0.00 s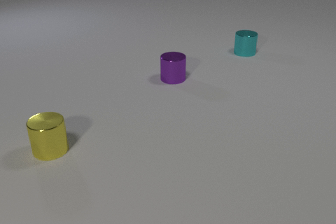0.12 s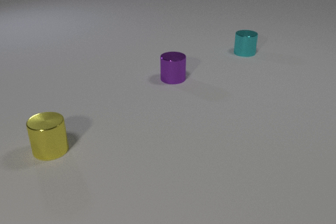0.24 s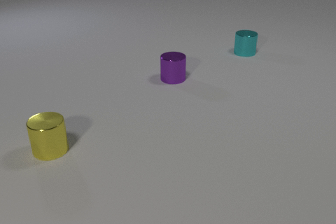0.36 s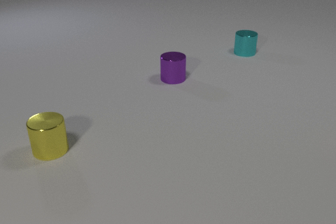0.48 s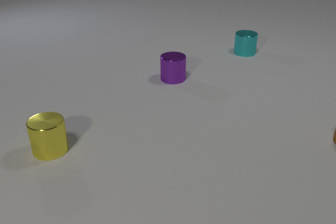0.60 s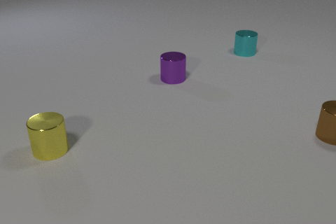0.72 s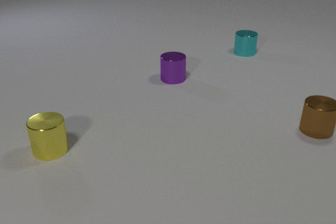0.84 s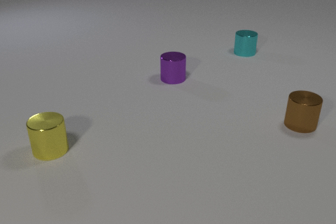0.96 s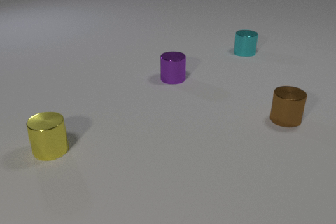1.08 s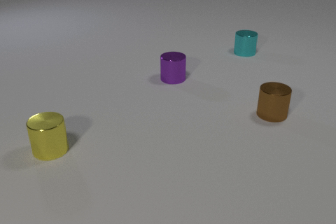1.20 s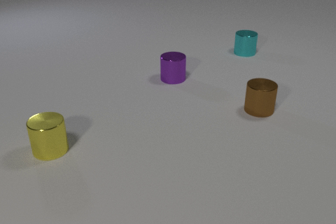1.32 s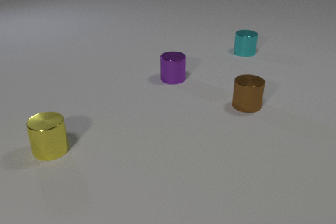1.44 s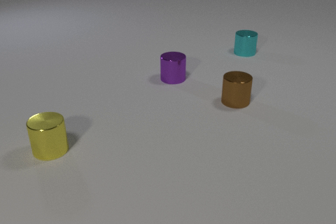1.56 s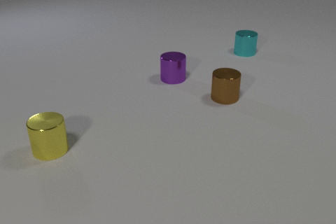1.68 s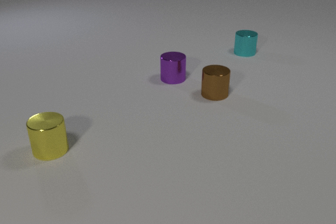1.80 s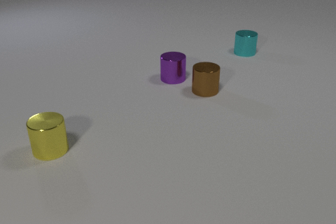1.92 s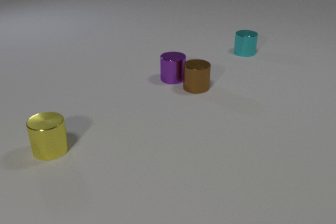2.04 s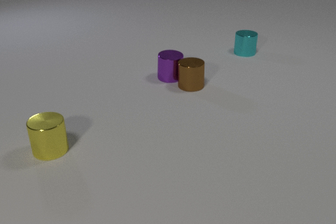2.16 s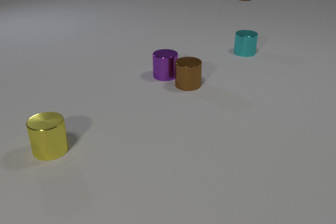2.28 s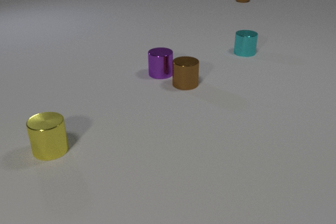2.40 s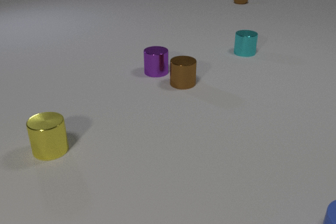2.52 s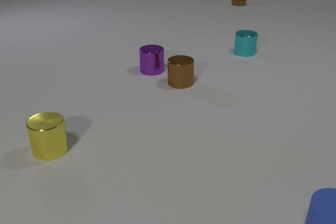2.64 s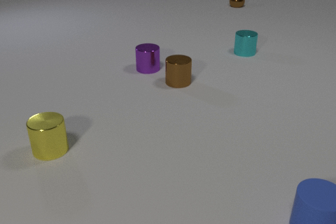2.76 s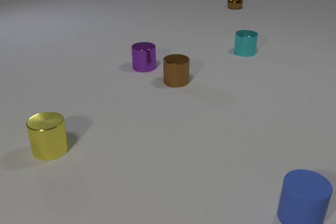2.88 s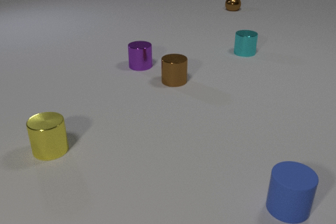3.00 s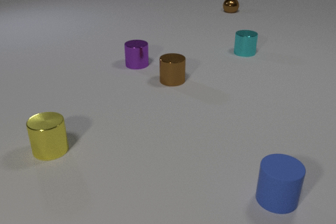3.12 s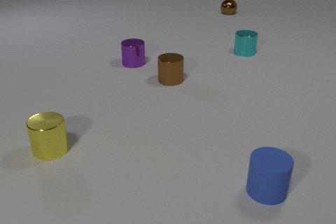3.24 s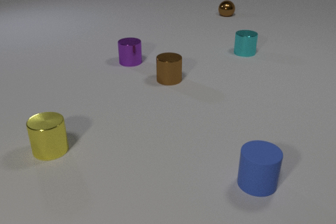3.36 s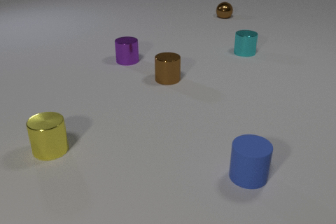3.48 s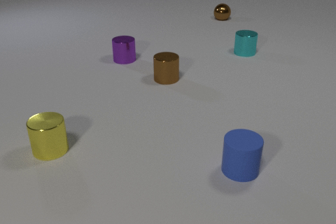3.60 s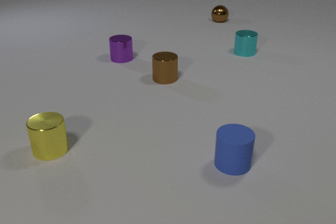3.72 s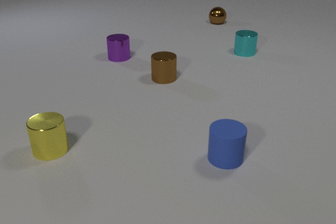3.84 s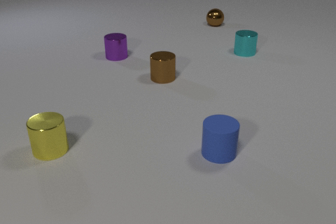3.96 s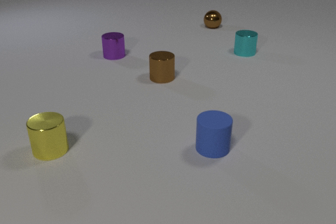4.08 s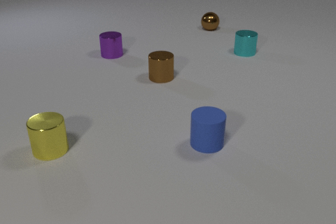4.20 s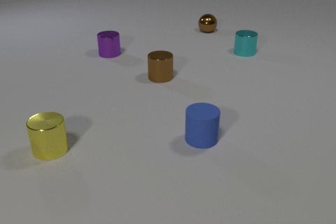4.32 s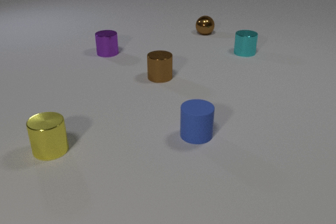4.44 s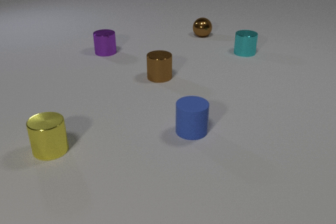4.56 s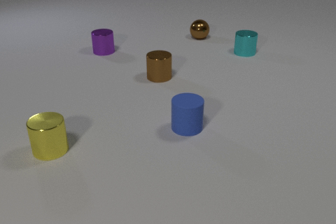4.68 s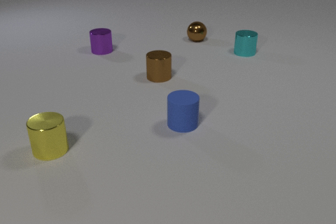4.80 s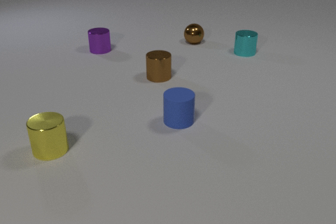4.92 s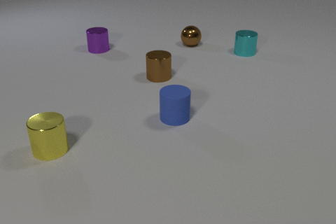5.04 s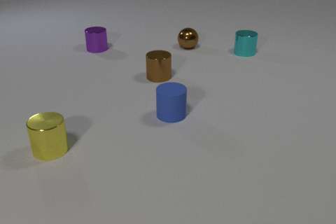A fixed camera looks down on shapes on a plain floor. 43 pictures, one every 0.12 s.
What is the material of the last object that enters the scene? rubber.
What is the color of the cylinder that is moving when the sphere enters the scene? brown.
How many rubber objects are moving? 1.
0.00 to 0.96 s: The brown metal cylinder comes in at the right edge, slides to the left.
0.96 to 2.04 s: The brown metal cylinder slides to the left and away from the camera. The brown metal sphere comes in at the top edge, rolls toward the camera. The brown metal cylinder and the purple metal cylinder collide.
2.04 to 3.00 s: The brown metal cylinder slides to the left and away from the camera. The purple metal cylinder slides away from the camera and to the left. The brown metal sphere rolls toward the camera. The blue rubber cylinder comes in at the bottom edge, slides to the left and away from the camera.
3.00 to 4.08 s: The brown metal cylinder slides to the left and away from the camera. The purple metal cylinder slides away from the camera and to the left. The brown metal sphere rolls toward the camera. The blue rubber cylinder slides away from the camera and to the left.
4.08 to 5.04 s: The purple metal cylinder slides away from the camera and to the left. The brown metal sphere rolls toward the camera. The blue rubber cylinder slides away from the camera and to the left.
